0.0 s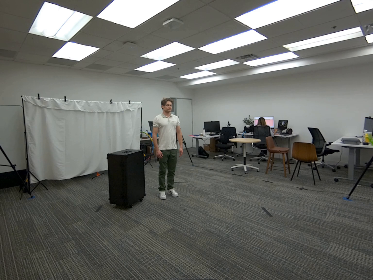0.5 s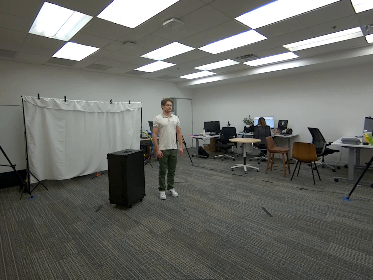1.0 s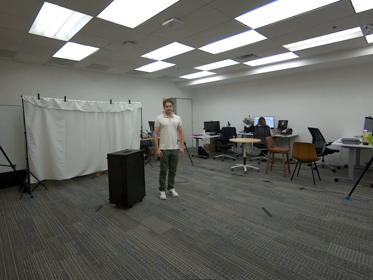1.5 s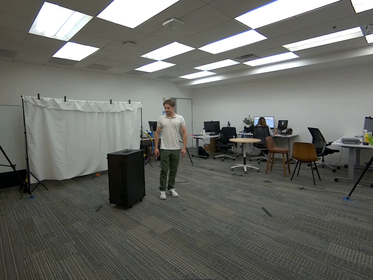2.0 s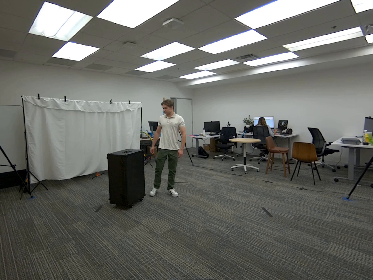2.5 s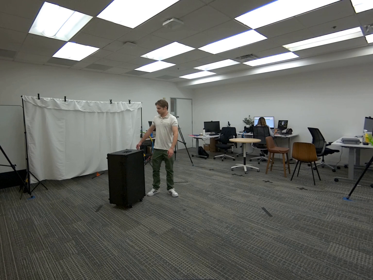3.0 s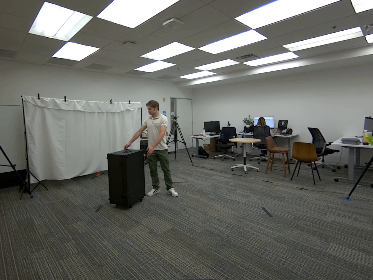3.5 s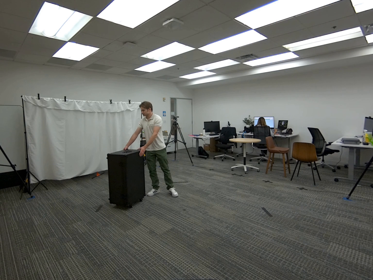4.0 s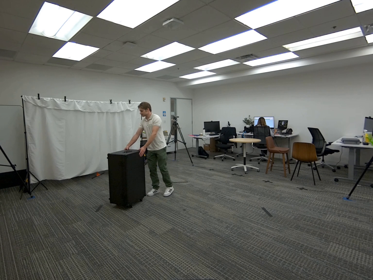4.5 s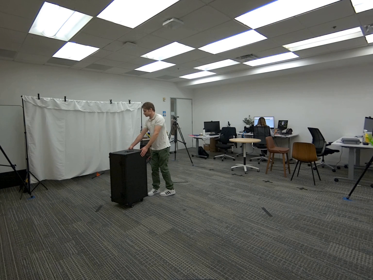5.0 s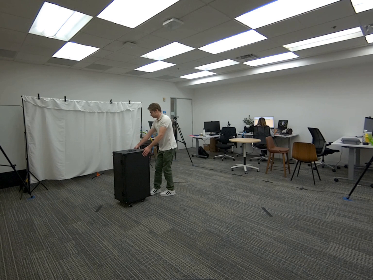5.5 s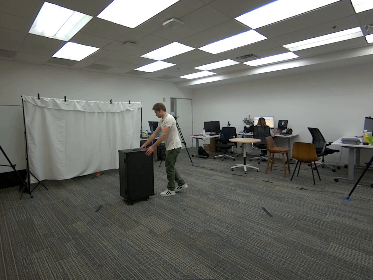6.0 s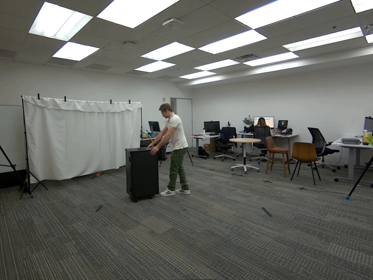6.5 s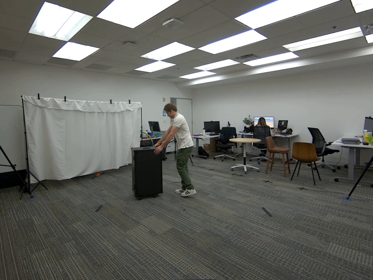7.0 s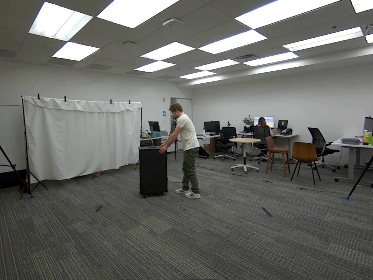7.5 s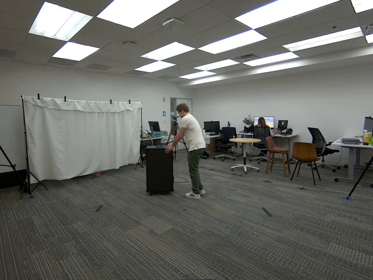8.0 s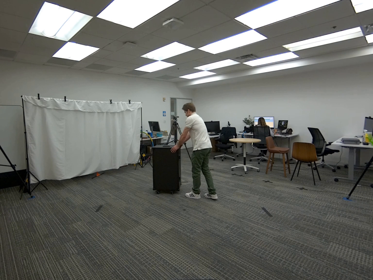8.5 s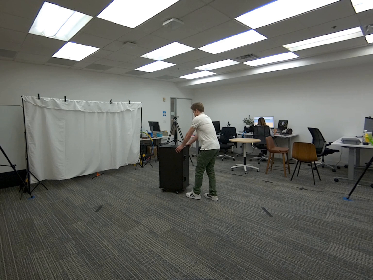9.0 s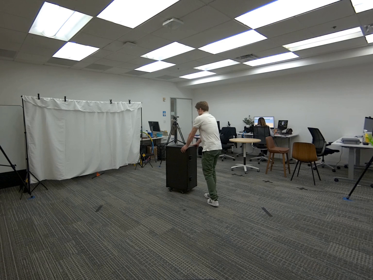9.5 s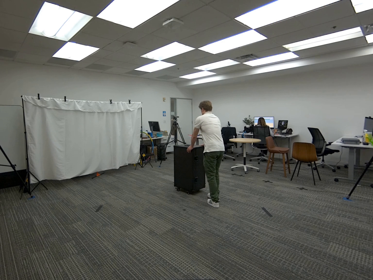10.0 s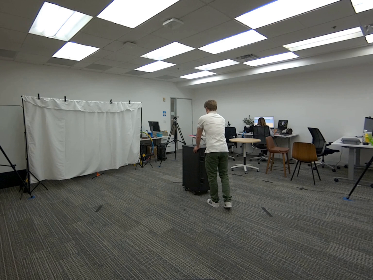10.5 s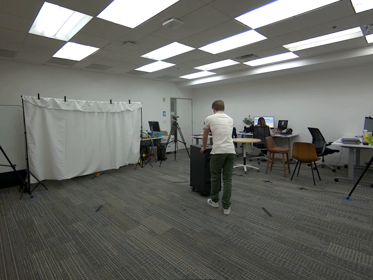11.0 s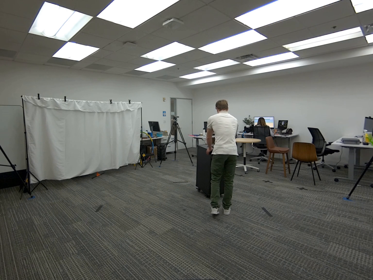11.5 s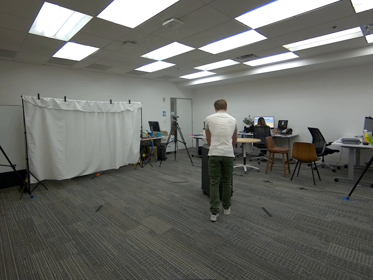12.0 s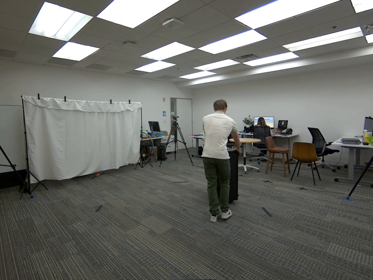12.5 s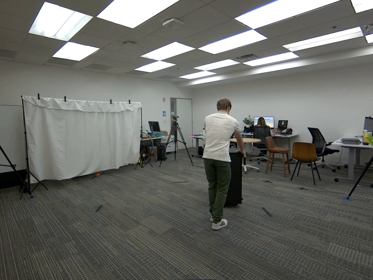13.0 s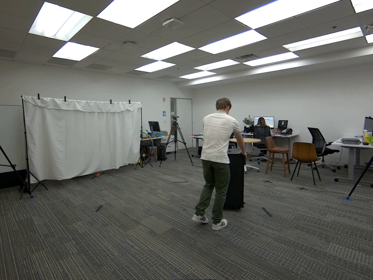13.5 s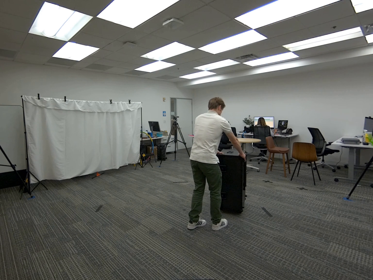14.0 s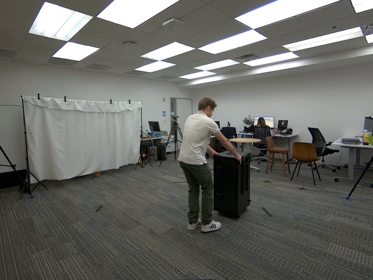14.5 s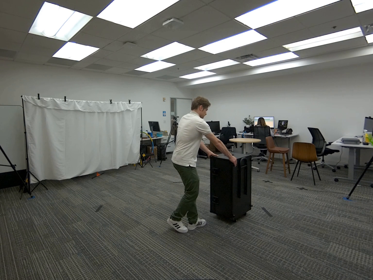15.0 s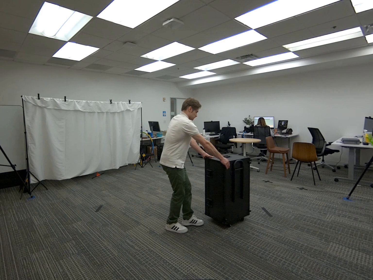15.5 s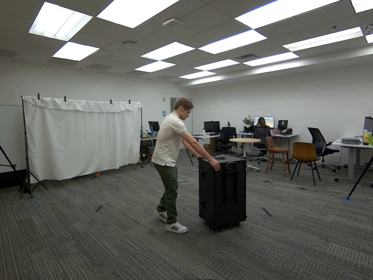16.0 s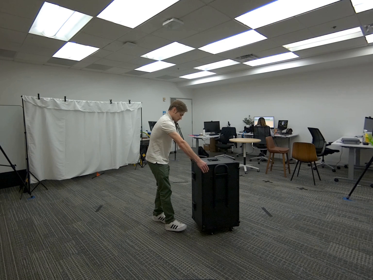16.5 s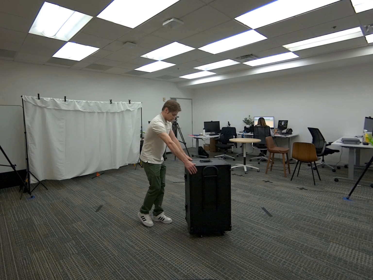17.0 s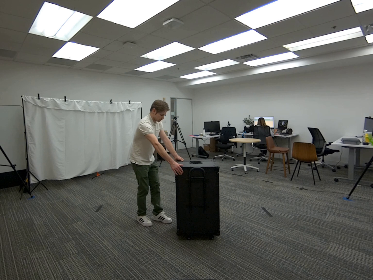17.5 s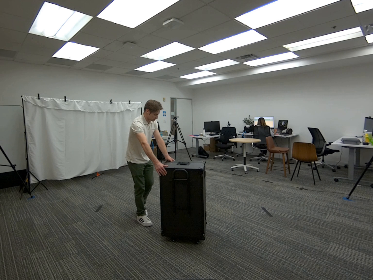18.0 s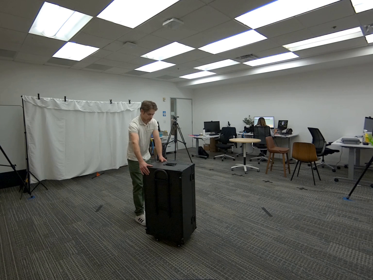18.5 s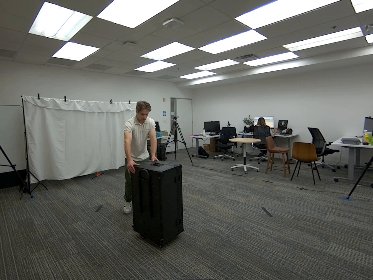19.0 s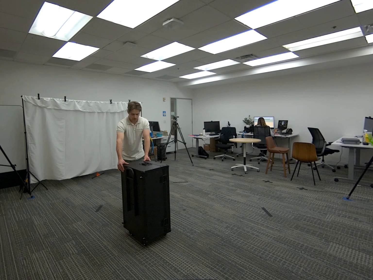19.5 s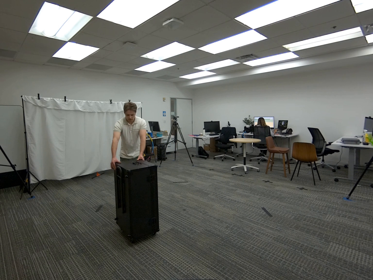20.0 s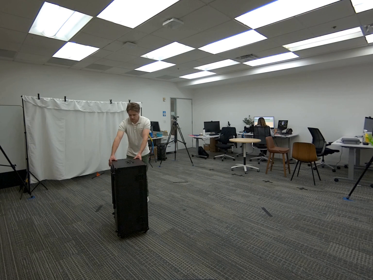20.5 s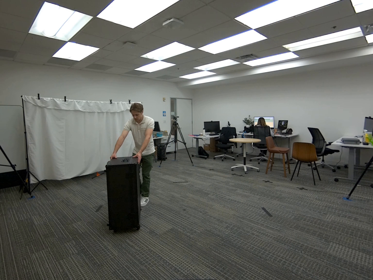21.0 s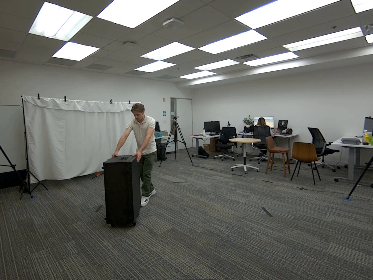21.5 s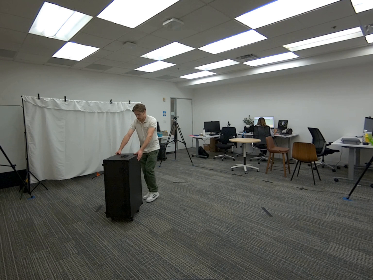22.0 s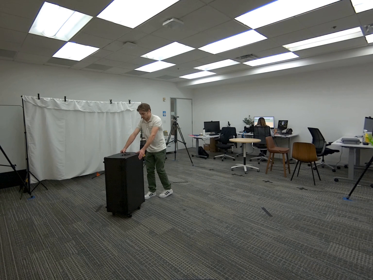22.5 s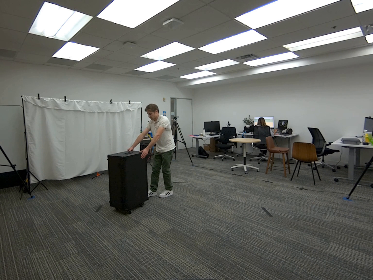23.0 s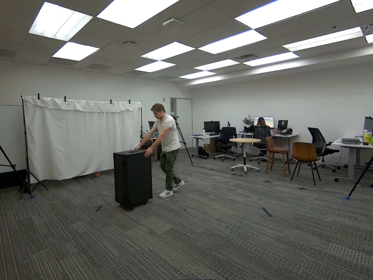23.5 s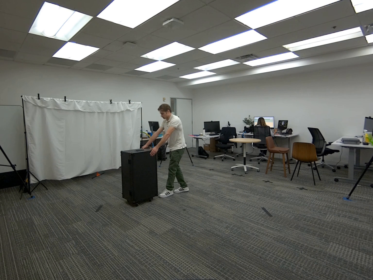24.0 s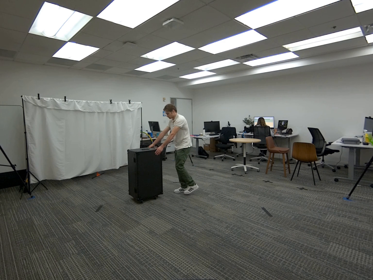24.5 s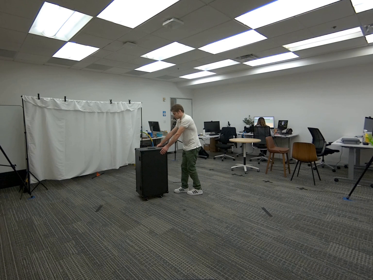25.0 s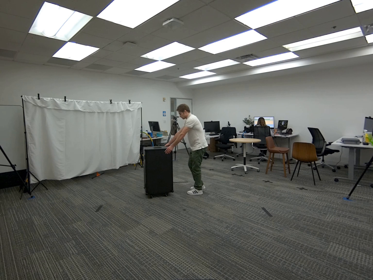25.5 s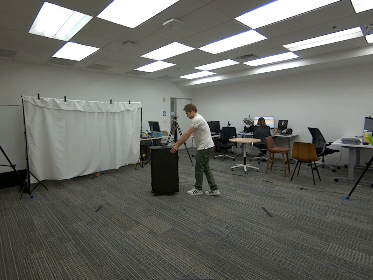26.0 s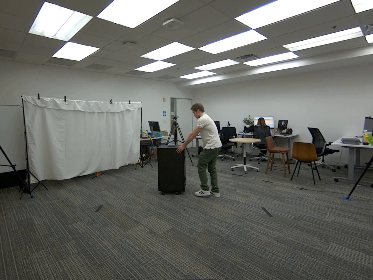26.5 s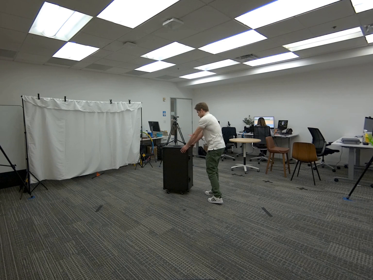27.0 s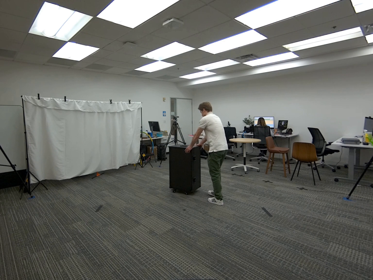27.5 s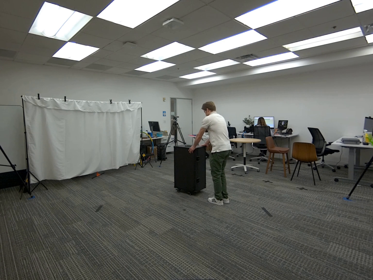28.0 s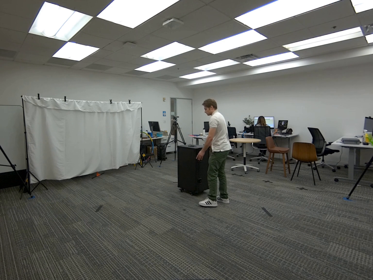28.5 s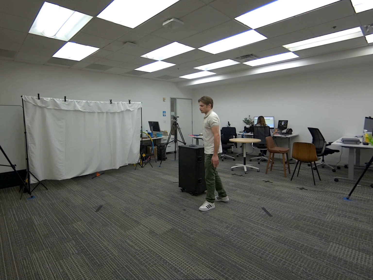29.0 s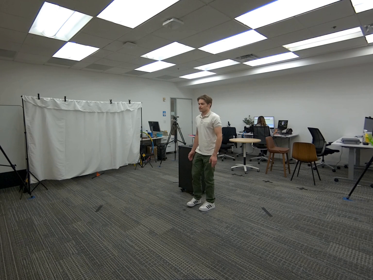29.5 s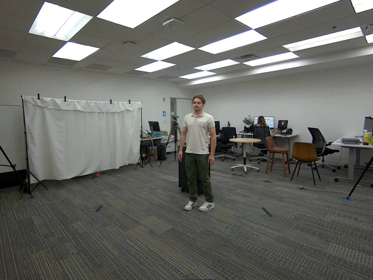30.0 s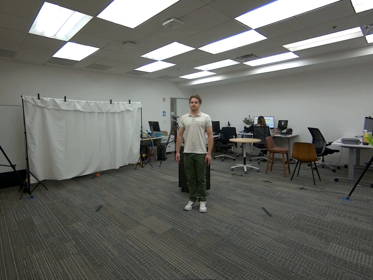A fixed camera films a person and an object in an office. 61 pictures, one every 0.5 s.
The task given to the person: Walk over to the big black box and pull the big black box towards you around the bounding area.
